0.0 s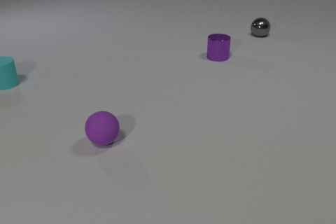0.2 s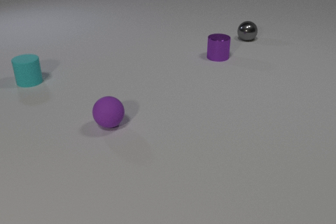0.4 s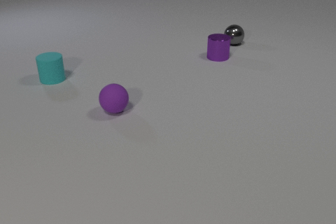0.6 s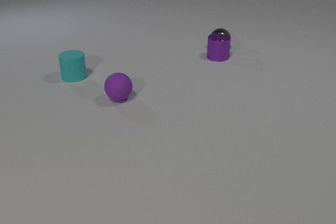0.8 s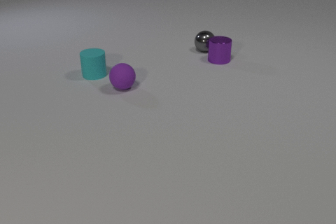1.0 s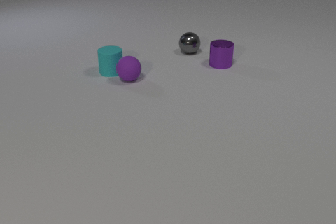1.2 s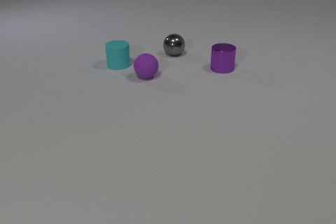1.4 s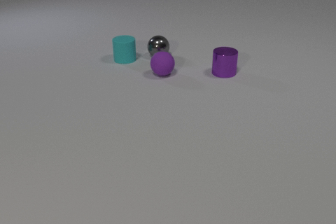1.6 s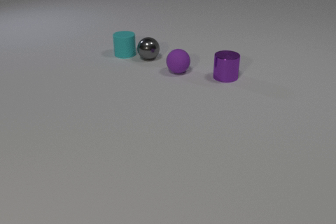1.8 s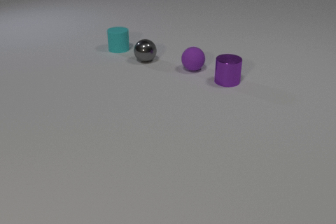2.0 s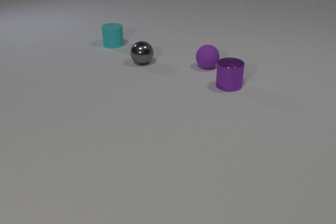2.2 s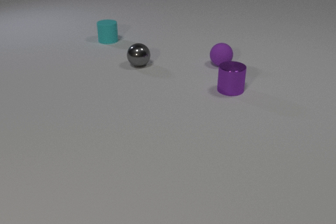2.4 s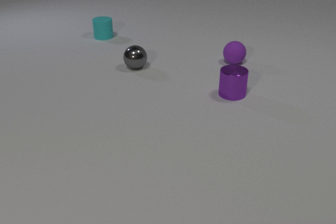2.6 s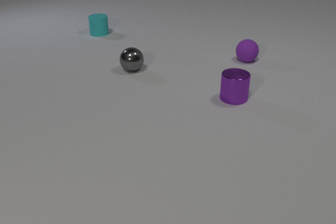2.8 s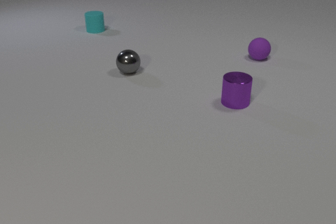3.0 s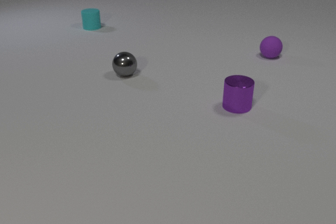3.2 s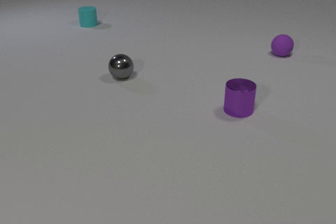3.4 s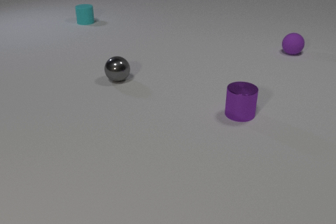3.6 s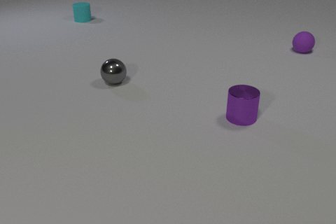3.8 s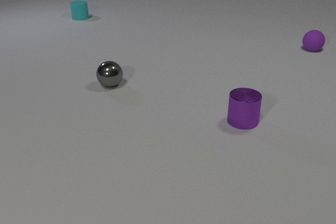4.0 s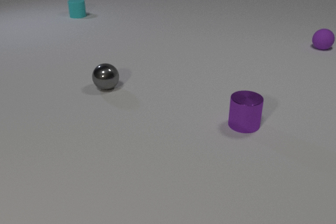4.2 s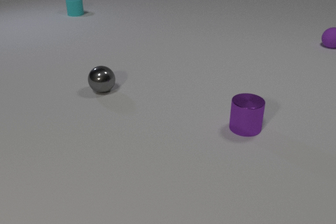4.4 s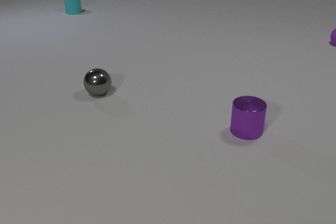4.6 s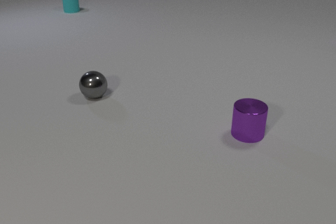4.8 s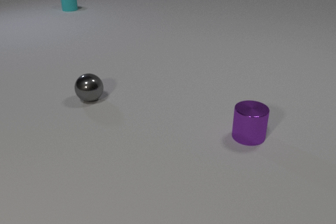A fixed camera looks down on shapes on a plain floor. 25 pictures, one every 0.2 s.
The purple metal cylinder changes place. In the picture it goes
toward the camera.
The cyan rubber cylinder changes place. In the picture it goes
away from the camera.
0.0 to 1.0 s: The gray metal sphere rolls to the left and toward the camera. The cyan rubber cylinder slides to the right. The purple metal cylinder slides toward the camera. The purple rubber sphere rolls away from the camera. The gray metal sphere and the purple metal cylinder collide. The cyan rubber cylinder and the purple rubber sphere collide.
1.0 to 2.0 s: The gray metal sphere rolls to the left and toward the camera. The cyan rubber cylinder slides away from the camera. The purple metal cylinder slides toward the camera. The purple rubber sphere rolls to the right and away from the camera. The gray metal sphere and the cyan rubber cylinder collide.
2.0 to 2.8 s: The gray metal sphere rolls toward the camera and to the left. The cyan rubber cylinder slides away from the camera. The purple metal cylinder slides toward the camera. The purple rubber sphere rolls to the right and away from the camera.
2.8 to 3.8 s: The gray metal sphere rolls toward the camera and to the left. The cyan rubber cylinder slides away from the camera. The purple metal cylinder slides toward the camera. The purple rubber sphere rolls to the right and away from the camera.
3.8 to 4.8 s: The gray metal sphere rolls toward the camera and to the left. The cyan rubber cylinder slides away from the camera. The purple metal cylinder slides toward the camera. The purple rubber sphere rolls to the right and away from the camera, leaves at the right edge.
What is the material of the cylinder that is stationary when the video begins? metal.
How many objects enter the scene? 0.
What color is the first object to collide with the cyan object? purple.
